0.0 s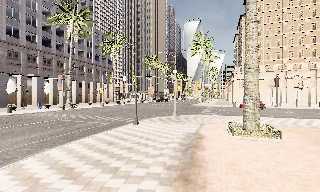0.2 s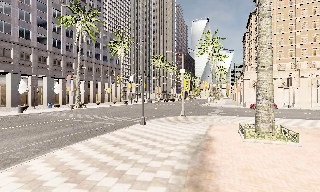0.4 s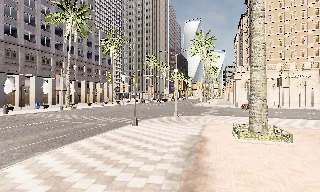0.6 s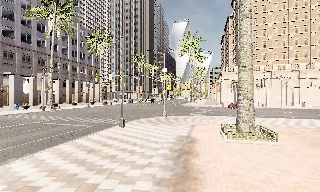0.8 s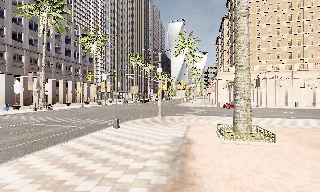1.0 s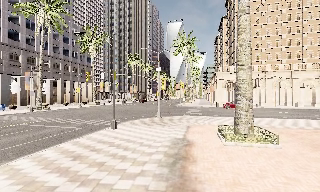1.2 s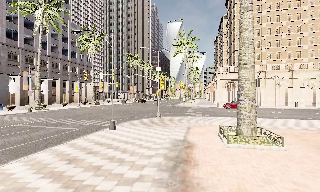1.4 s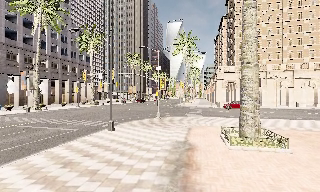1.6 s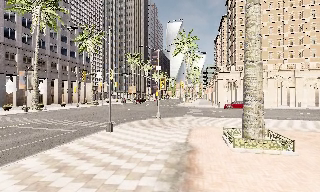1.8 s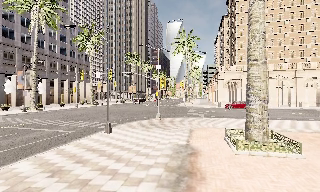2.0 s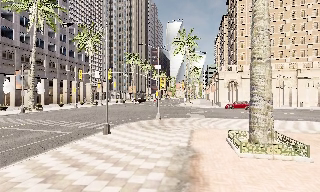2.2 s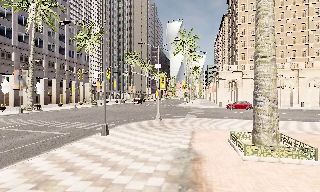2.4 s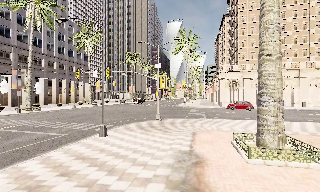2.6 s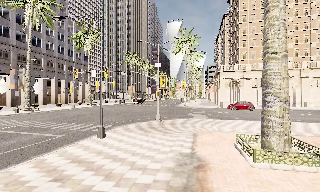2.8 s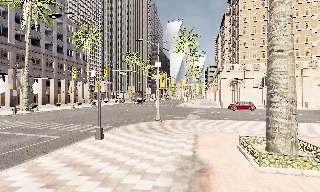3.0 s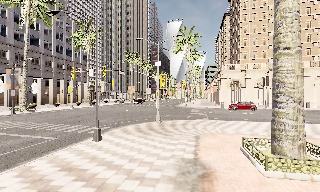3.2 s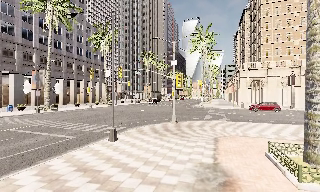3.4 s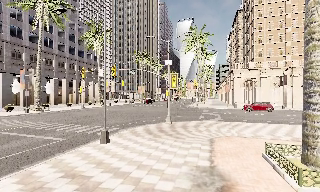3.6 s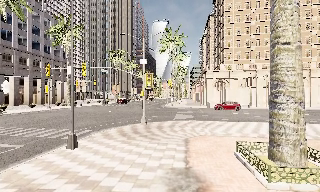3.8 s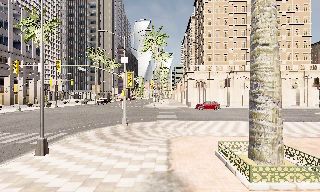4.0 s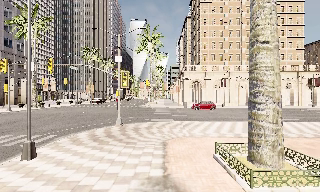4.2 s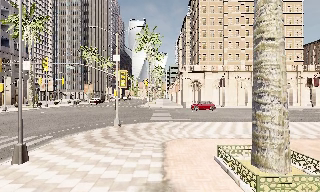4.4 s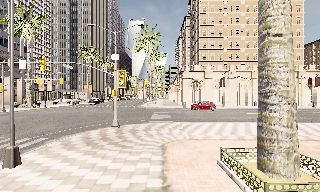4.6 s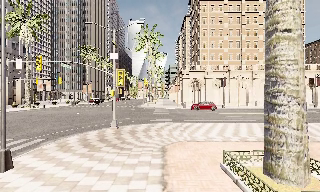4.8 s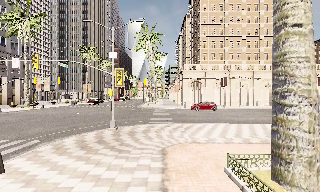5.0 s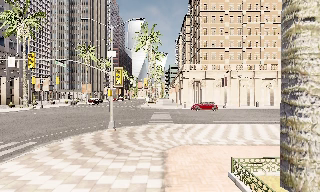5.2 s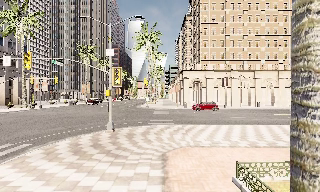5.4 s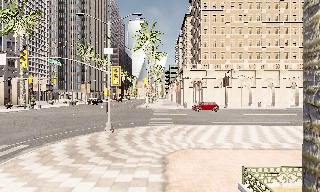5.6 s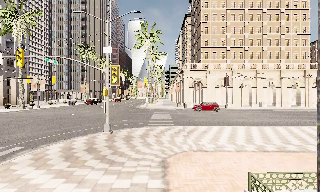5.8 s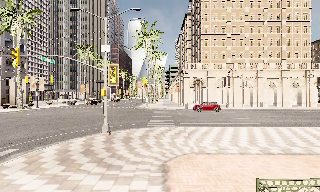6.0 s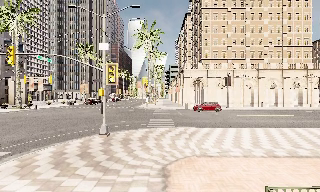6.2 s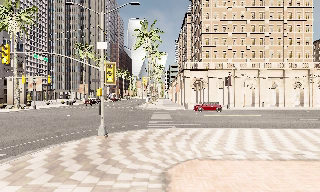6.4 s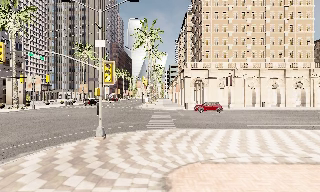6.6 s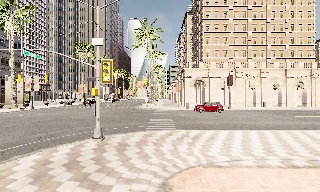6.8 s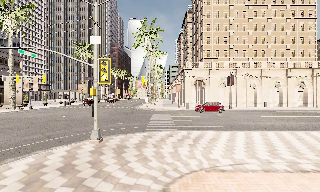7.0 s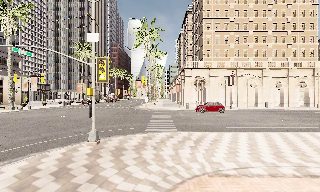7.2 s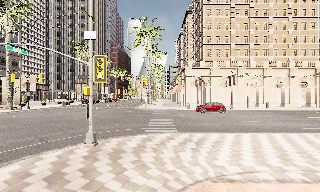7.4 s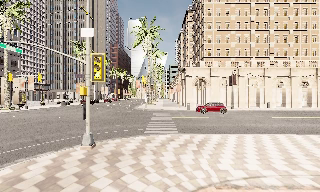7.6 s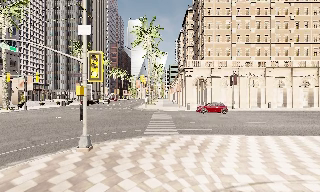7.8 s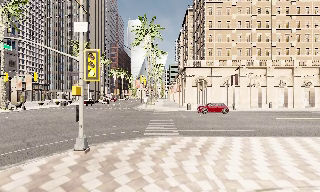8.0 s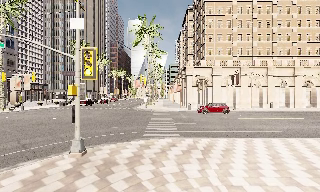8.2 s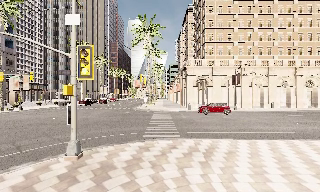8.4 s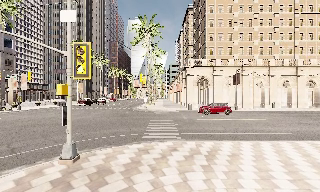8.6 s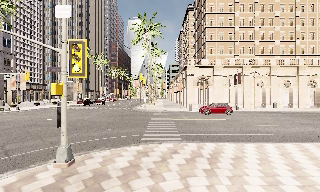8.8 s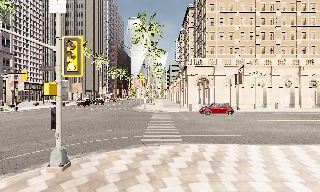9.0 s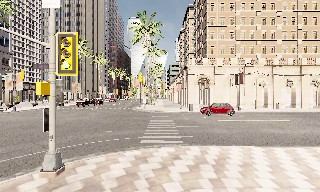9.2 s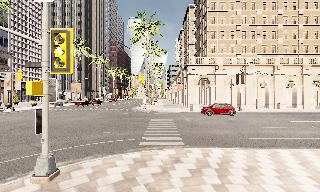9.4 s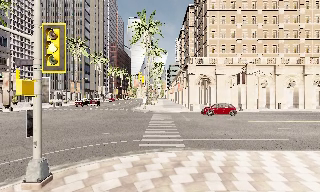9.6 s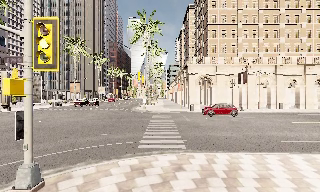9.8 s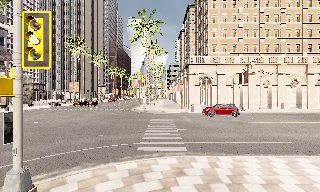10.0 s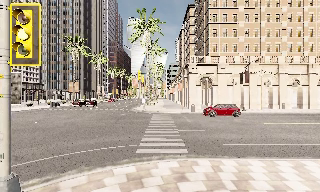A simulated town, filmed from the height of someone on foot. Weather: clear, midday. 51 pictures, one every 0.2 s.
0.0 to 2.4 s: The camera travels forward, about 4 m, so what stands in front looms larger.
2.4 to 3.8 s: The camera pans to its right, which is clockwise from overhead, by about 10 degrees. It travels forward, about 2 m, so what stands in front looms larger.
3.8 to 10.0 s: The camera travels forward, about 10 m, so what stands in front looms larger.
The film runs forward here.
